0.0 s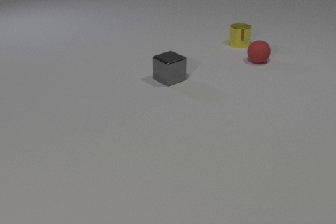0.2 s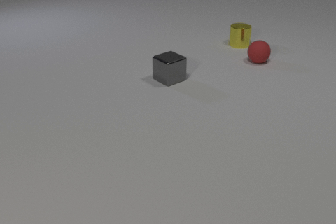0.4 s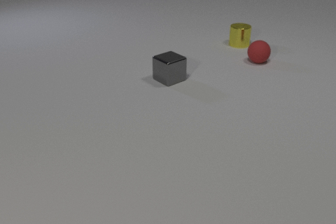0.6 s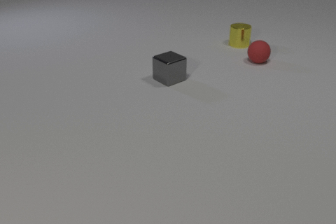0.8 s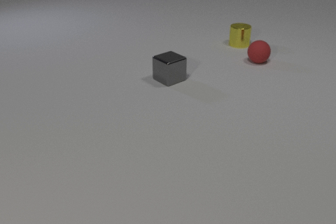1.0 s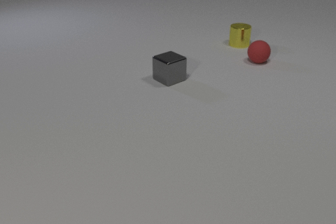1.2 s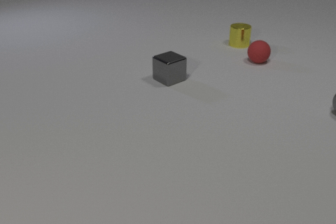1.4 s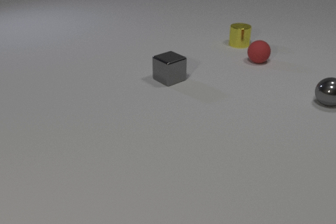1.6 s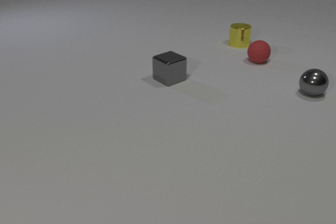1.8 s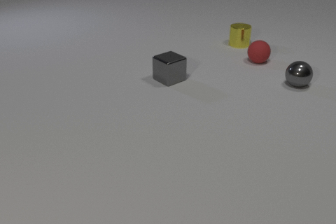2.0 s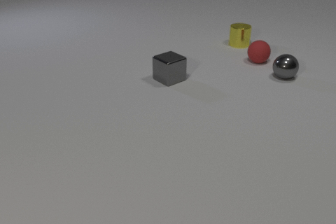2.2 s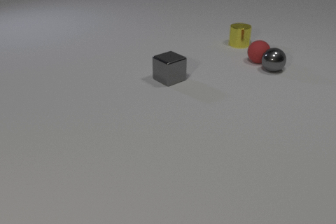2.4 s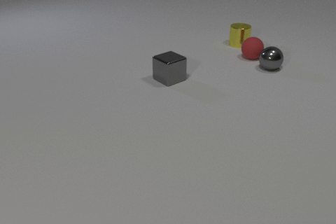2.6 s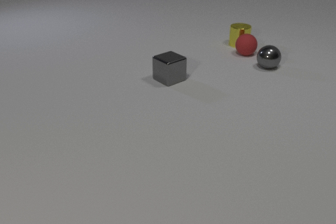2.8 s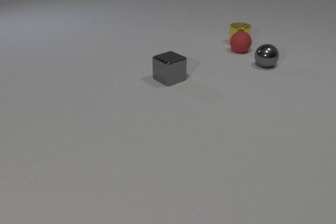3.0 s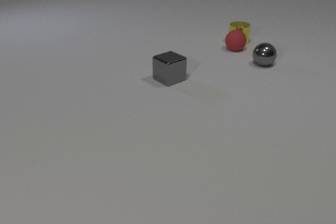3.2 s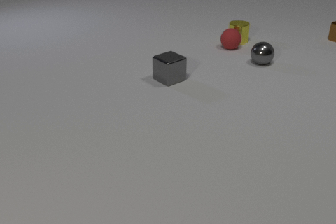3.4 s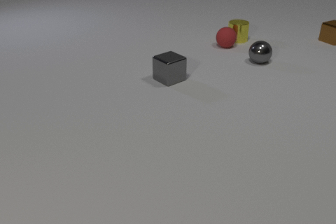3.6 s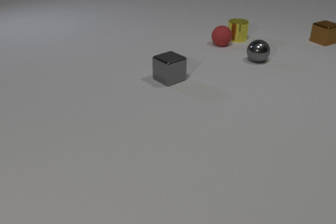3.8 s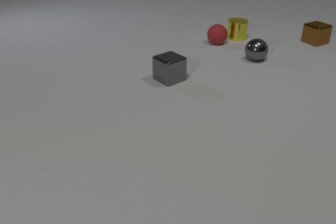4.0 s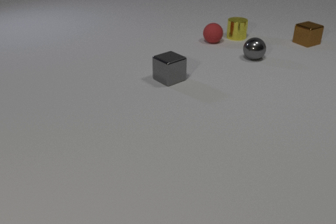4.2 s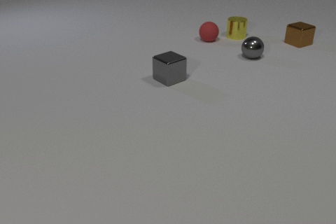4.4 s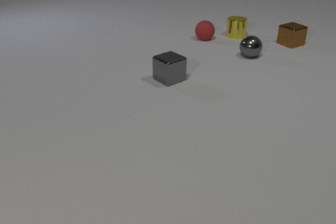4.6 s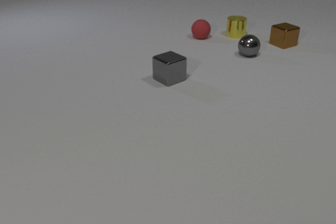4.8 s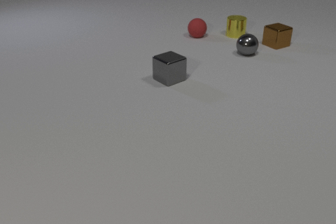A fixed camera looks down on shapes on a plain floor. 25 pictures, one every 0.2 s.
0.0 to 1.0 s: Next to nothing moves.
1.0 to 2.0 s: The gray metal sphere comes in at the right edge, rolls away from the camera and to the left.
2.0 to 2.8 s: The gray metal sphere rolls away from the camera and to the left. The red rubber sphere rolls away from the camera and to the left. The gray metal sphere and the red rubber sphere collide. The red rubber sphere and the yellow metal cylinder collide.
2.8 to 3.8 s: The gray metal sphere rolls away from the camera and to the left. The red rubber sphere rolls to the left and away from the camera. The yellow metal cylinder slides away from the camera. The brown metal cube comes in at the right edge, slides to the left and toward the camera.
3.8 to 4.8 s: The gray metal sphere rolls away from the camera and to the left. The red rubber sphere rolls to the left and away from the camera. The yellow metal cylinder slides away from the camera. The brown metal cube slides to the left and toward the camera.
What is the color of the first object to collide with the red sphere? gray.
How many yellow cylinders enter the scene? 0.
What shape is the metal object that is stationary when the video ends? cube.
